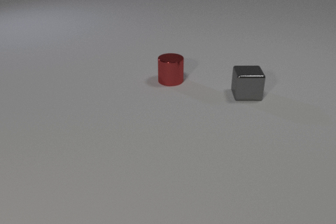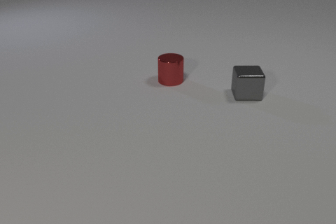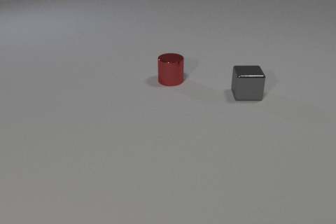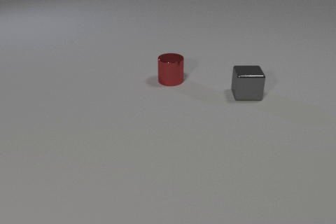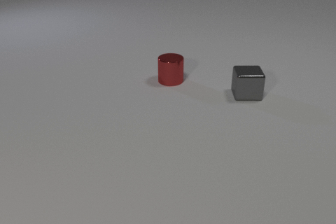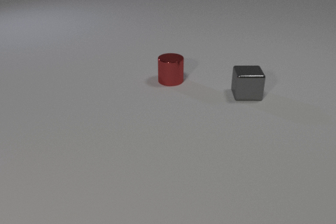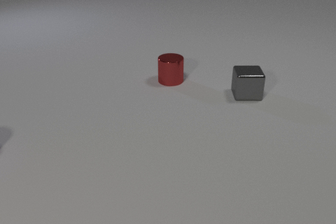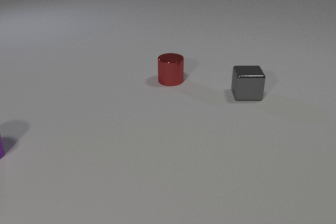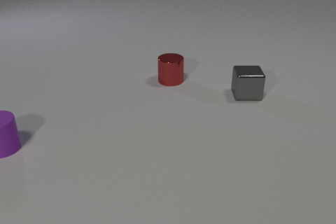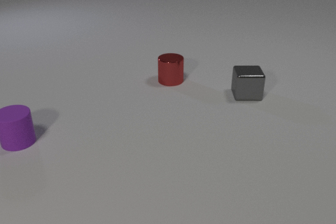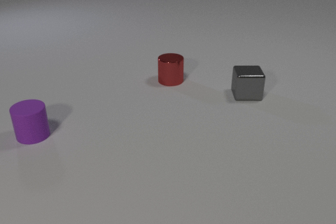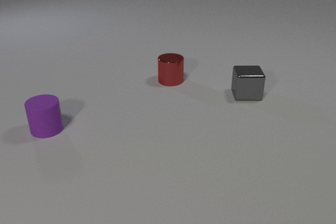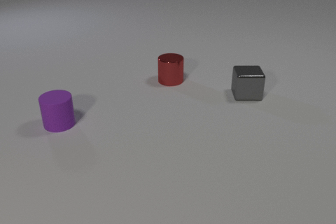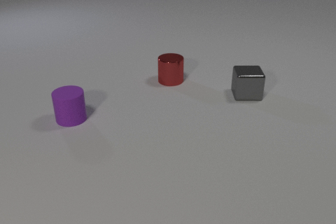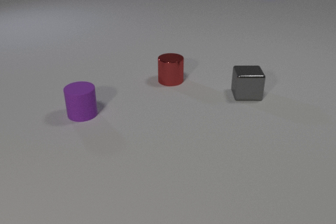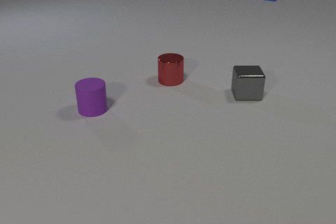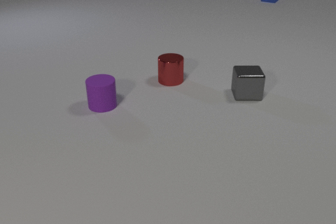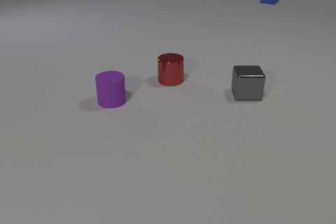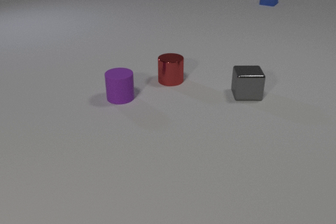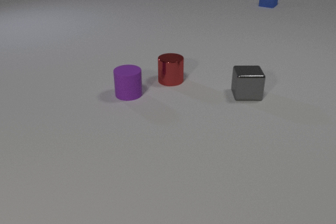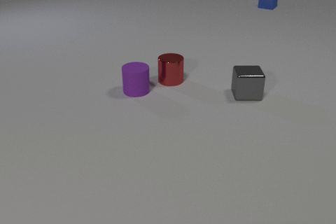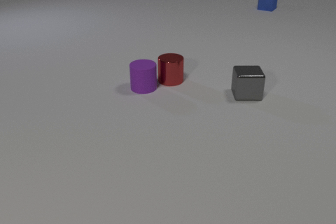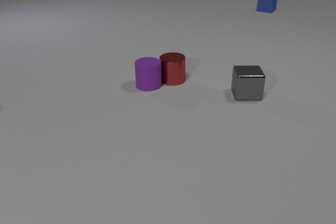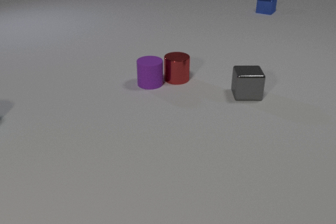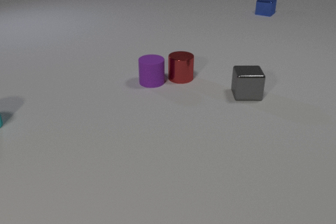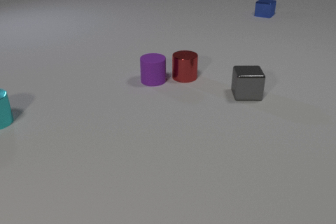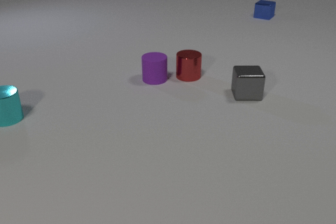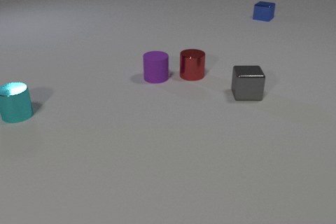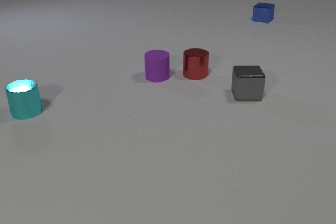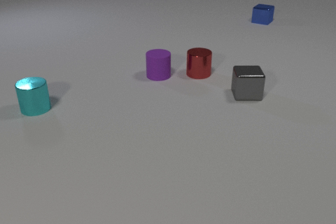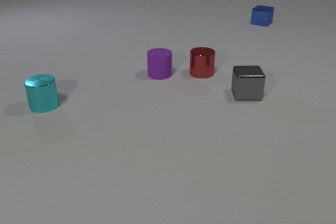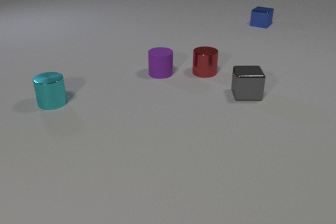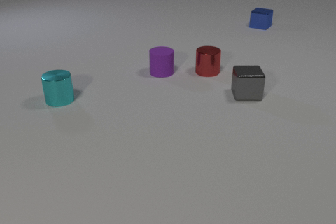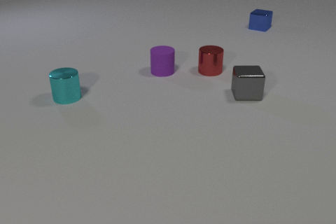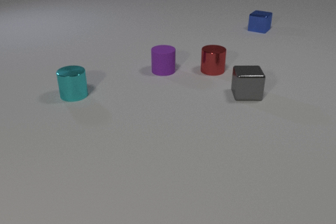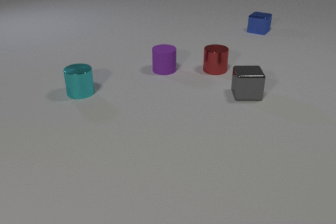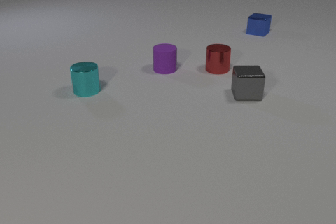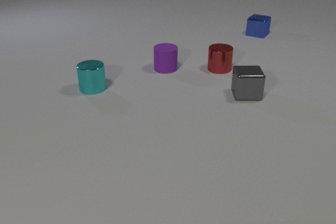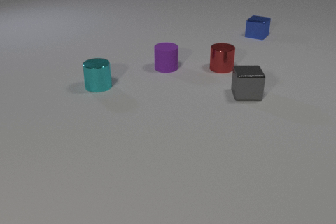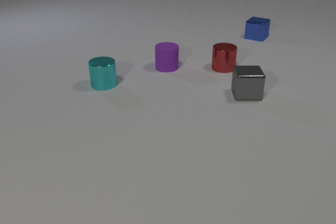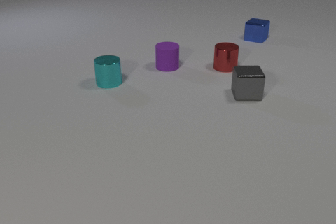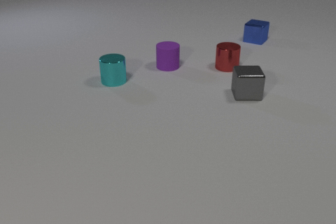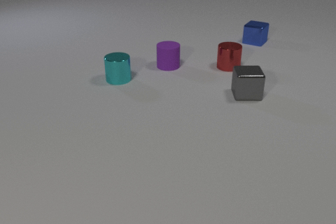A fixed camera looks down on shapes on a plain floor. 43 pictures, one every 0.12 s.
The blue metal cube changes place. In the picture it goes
toward the camera.
0.00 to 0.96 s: The purple rubber cylinder comes in at the left edge, slides to the right.
0.96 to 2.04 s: The purple rubber cylinder slides to the right and away from the camera. The blue metal cube comes in at the top edge, slides toward the camera.
2.04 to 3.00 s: The purple rubber cylinder slides away from the camera and to the right. The red metal cylinder slides to the right and away from the camera. The blue metal cube slides toward the camera. The cyan metal cylinder comes in at the left edge, slides to the right. The purple rubber cylinder and the red metal cylinder collide.
3.00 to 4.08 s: The purple rubber cylinder slides away from the camera and to the right. The red metal cylinder slides to the right and away from the camera. The blue metal cube slides toward the camera. The cyan metal cylinder slides to the right and away from the camera.
4.08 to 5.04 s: The purple rubber cylinder slides away from the camera and to the right. The red metal cylinder slides to the right and away from the camera. The blue metal cube slides toward the camera. The cyan metal cylinder slides to the right and away from the camera.
What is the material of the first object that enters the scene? rubber.
What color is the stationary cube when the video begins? gray.
How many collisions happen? 1.
